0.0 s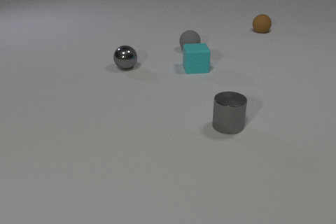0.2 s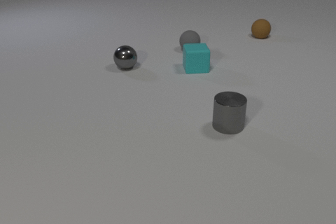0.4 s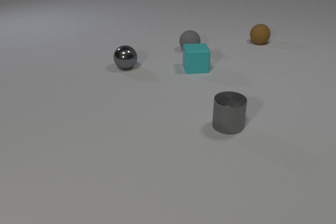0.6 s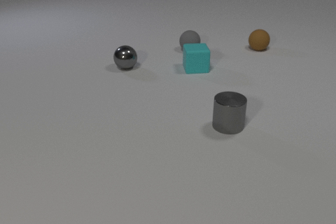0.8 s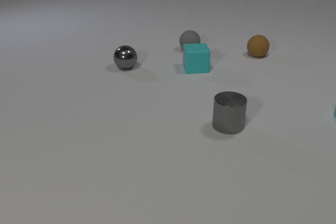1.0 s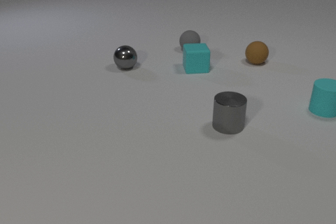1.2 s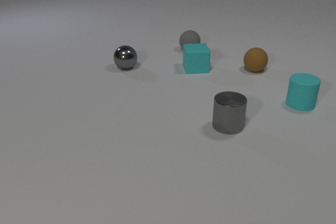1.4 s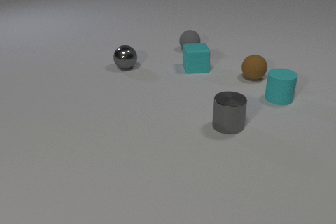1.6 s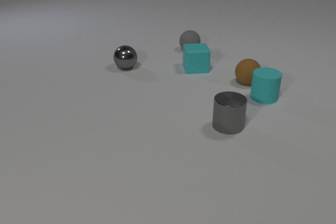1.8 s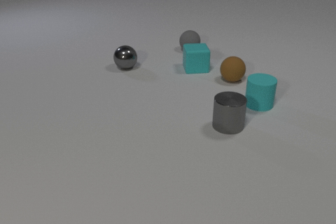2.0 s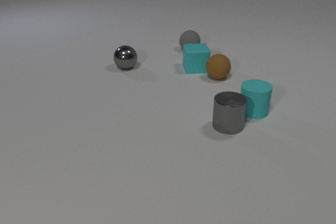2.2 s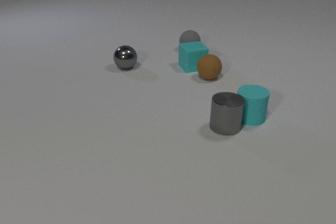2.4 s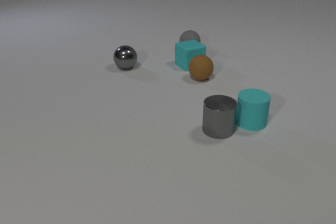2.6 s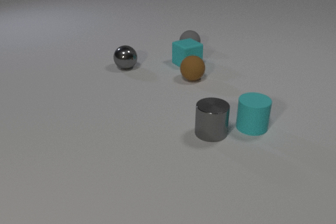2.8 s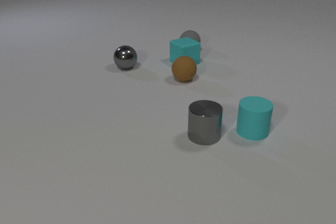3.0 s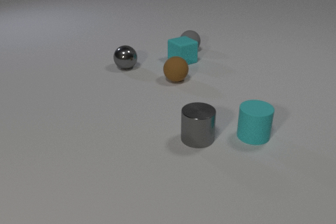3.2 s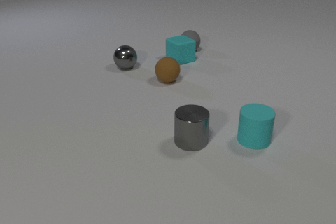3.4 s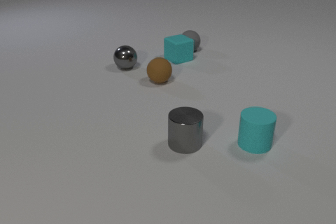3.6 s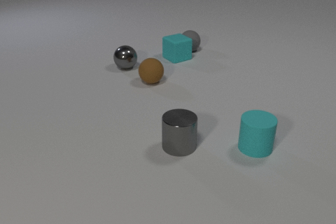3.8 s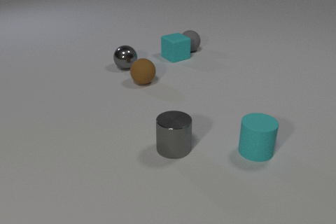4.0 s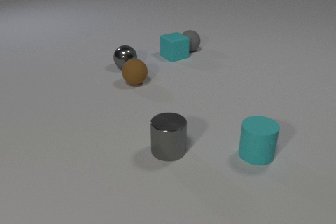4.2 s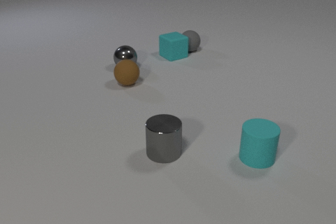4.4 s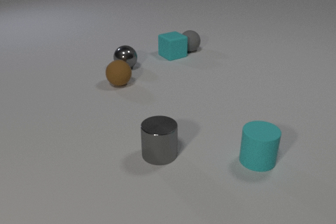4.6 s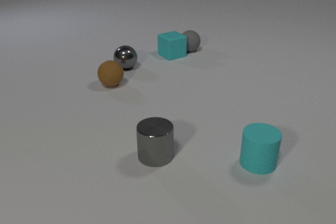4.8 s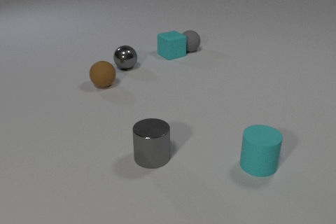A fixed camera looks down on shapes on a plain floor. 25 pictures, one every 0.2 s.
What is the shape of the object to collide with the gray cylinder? cylinder.
What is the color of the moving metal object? gray.
How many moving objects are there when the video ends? 4.
0.0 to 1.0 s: The cyan rubber cylinder comes in at the right edge, slides to the left. The brown rubber sphere rolls toward the camera.
1.0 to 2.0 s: The cyan rubber cylinder slides to the left. The brown rubber sphere rolls toward the camera and to the left. The cyan rubber cylinder and the brown rubber sphere collide.
2.0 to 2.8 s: The cyan rubber cylinder slides toward the camera. The brown rubber sphere rolls to the left. The cyan rubber cube slides away from the camera and to the left, spins so that its near face slides to the right, counterclockwise seen from above. The gray metal cylinder slides to the left and toward the camera. The brown rubber sphere and the cyan rubber cube collide. The cyan rubber cylinder and the gray metal cylinder collide.
2.8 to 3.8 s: The cyan rubber cylinder slides toward the camera. The brown rubber sphere rolls to the left. The cyan rubber cube slides away from the camera and to the left. The gray metal cylinder slides to the left and toward the camera.
3.8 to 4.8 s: The cyan rubber cylinder slides toward the camera. The brown rubber sphere rolls to the left. The cyan rubber cube slides away from the camera. The gray metal cylinder slides to the left and toward the camera.
